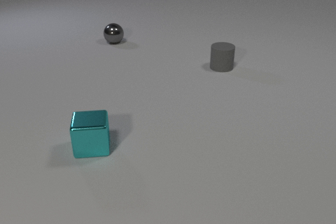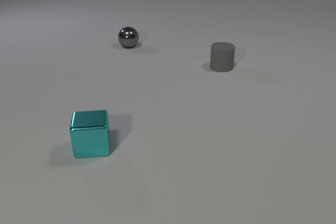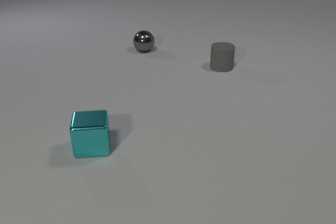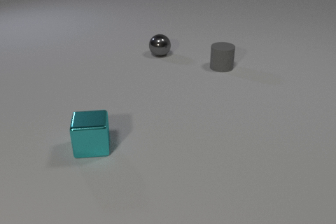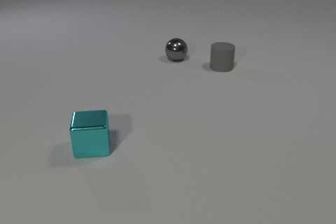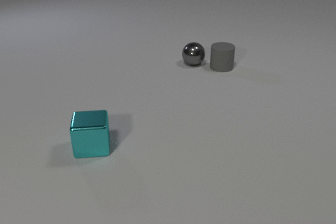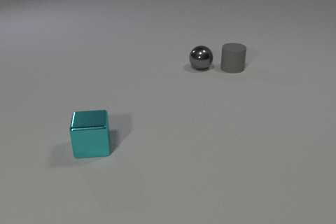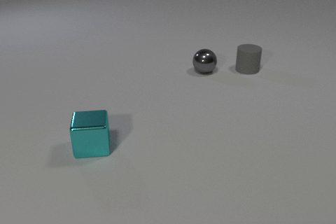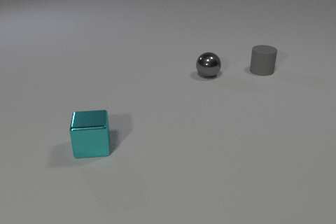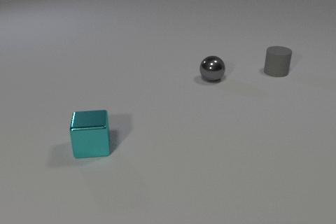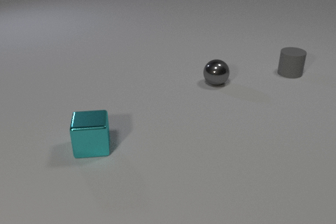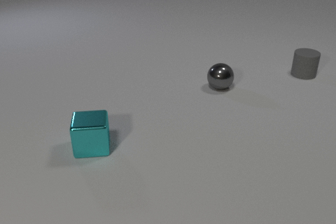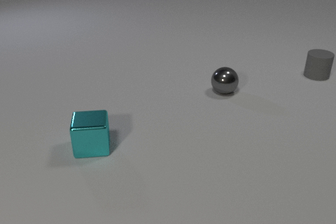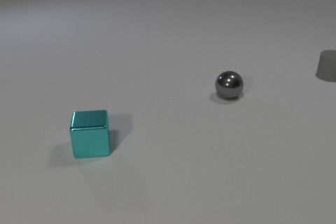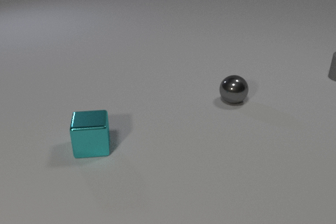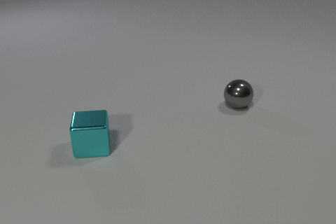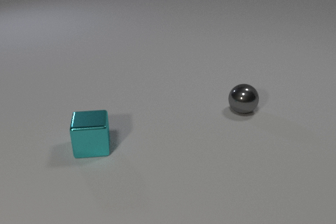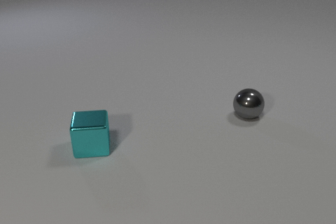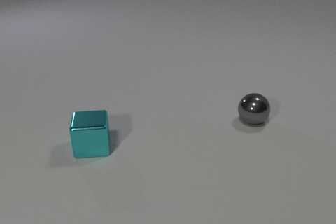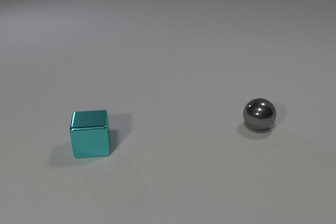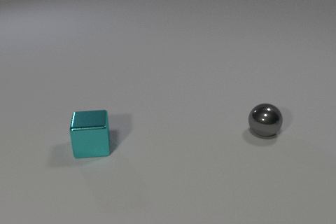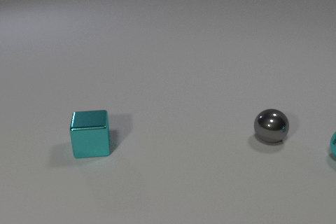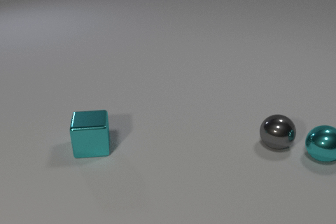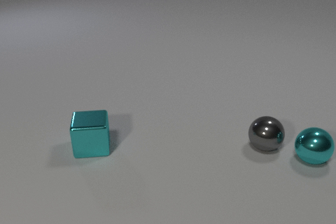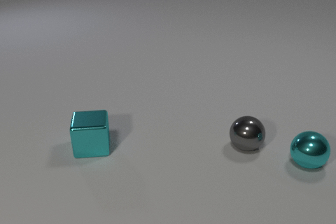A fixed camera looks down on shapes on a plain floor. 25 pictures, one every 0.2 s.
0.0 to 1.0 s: The gray metal sphere rolls to the right and toward the camera.
1.0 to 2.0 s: The gray metal sphere rolls toward the camera and to the right. The gray rubber cylinder slides to the right. The gray metal sphere and the gray rubber cylinder collide.
2.0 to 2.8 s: The gray metal sphere rolls toward the camera and to the right. The gray rubber cylinder slides to the right.
2.8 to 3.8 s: The gray metal sphere rolls toward the camera and to the right. The gray rubber cylinder slides to the right, leaves at the right edge.
3.8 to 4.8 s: The gray metal sphere rolls toward the camera. The cyan metal sphere comes in at the right edge, rolls to the left and toward the camera. The gray metal sphere and the cyan metal sphere collide.
How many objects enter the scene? 1.
What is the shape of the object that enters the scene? sphere.
What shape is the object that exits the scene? cylinder.
